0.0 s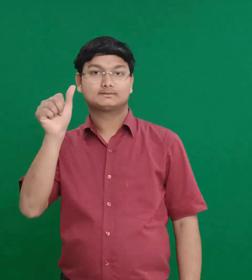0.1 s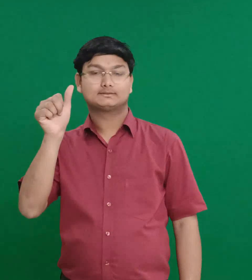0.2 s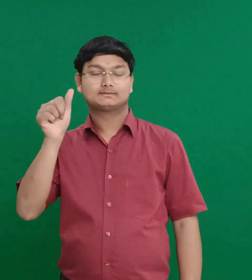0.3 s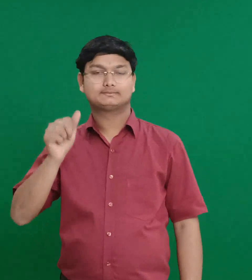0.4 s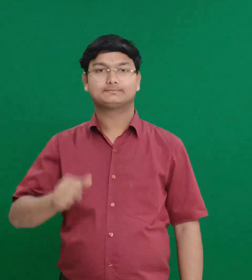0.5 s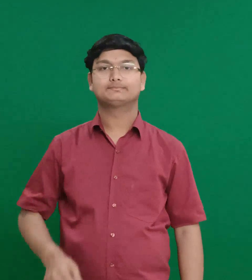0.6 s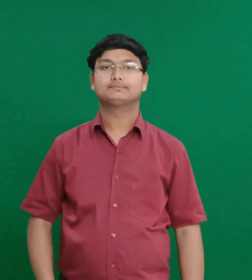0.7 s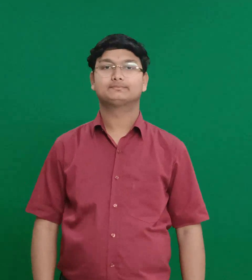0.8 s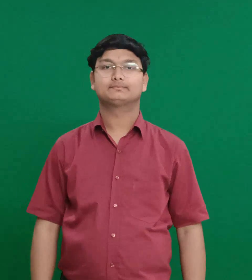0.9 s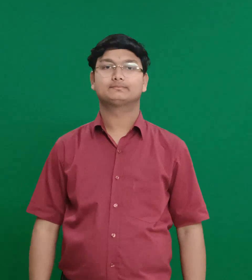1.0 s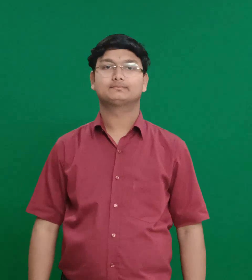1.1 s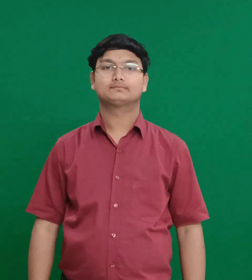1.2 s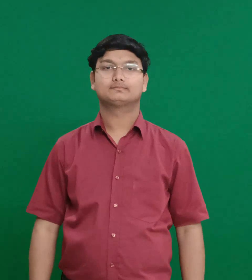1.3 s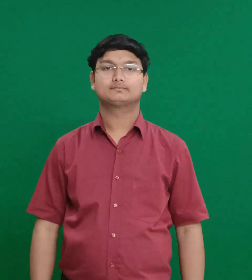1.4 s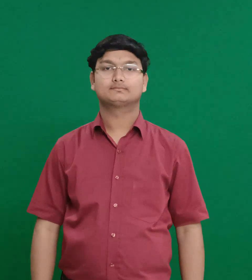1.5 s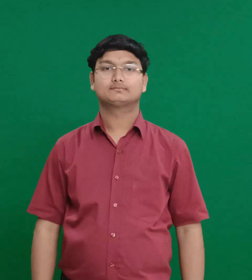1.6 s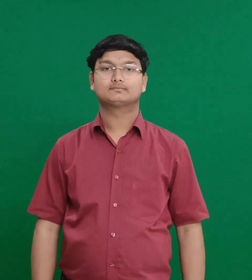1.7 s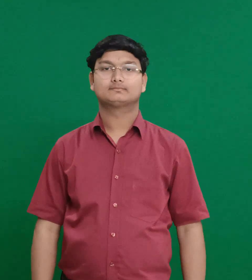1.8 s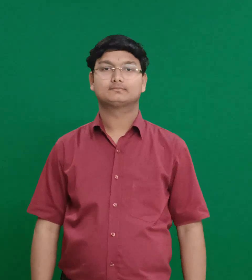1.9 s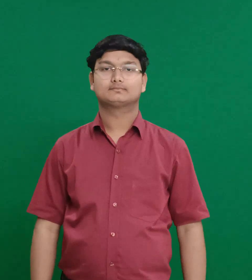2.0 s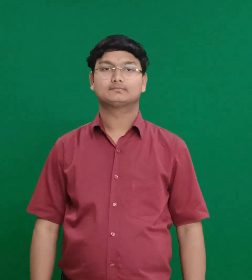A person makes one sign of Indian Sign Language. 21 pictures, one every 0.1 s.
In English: asahel
